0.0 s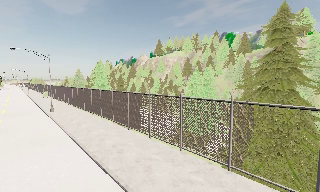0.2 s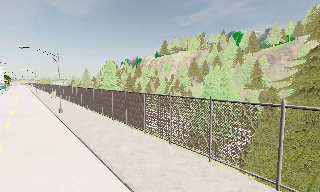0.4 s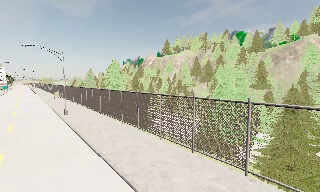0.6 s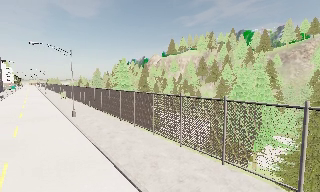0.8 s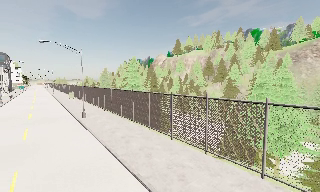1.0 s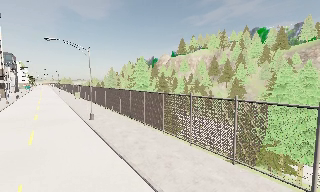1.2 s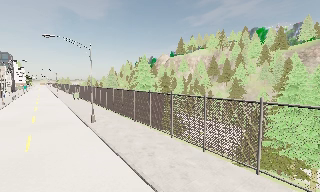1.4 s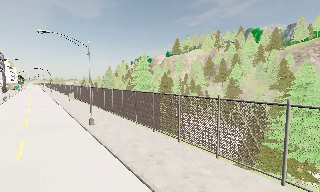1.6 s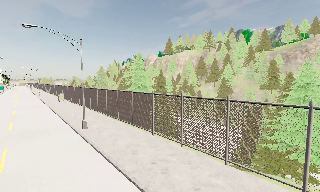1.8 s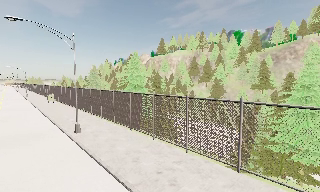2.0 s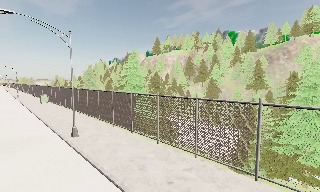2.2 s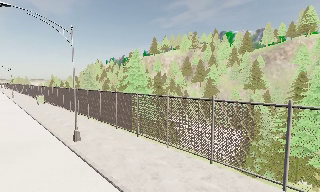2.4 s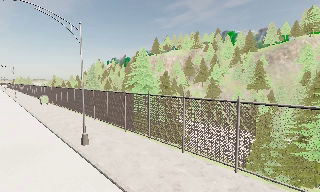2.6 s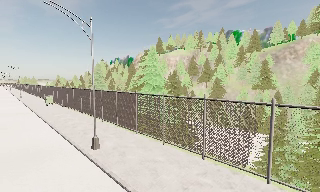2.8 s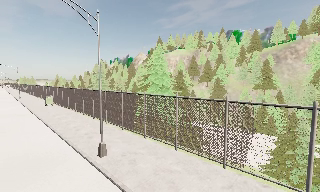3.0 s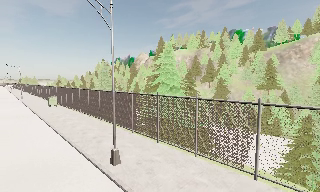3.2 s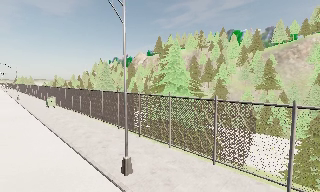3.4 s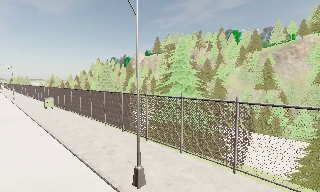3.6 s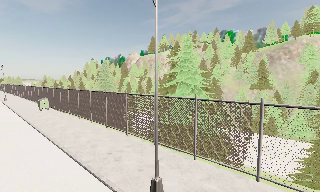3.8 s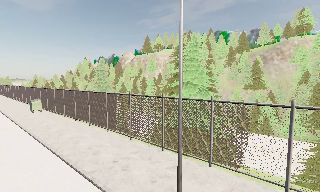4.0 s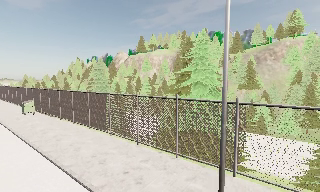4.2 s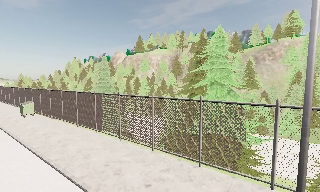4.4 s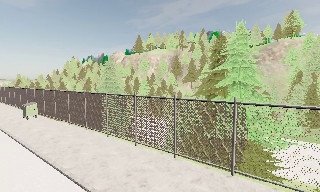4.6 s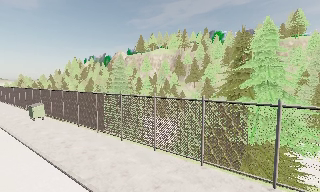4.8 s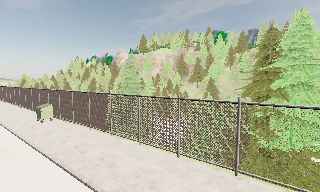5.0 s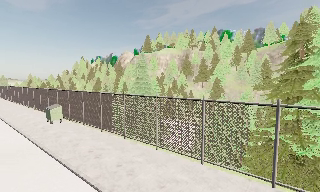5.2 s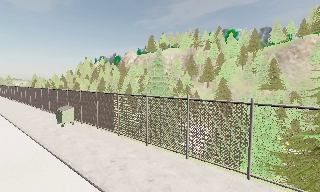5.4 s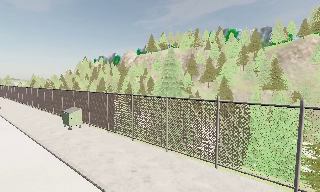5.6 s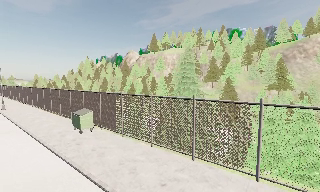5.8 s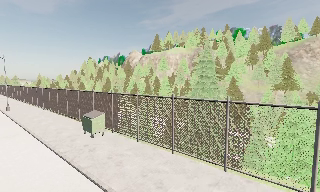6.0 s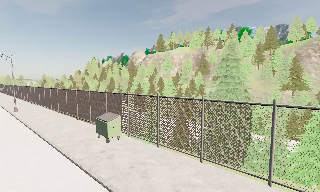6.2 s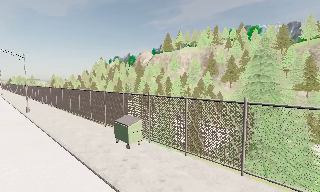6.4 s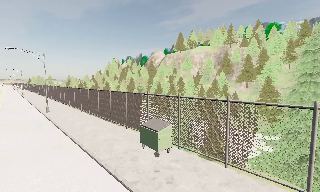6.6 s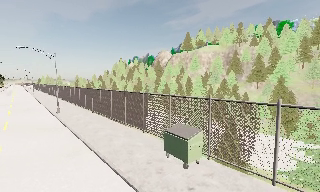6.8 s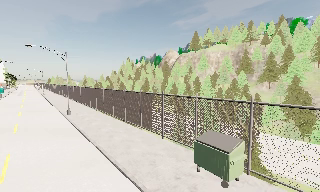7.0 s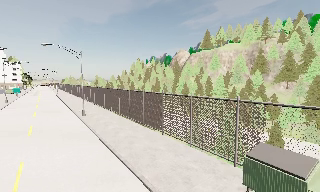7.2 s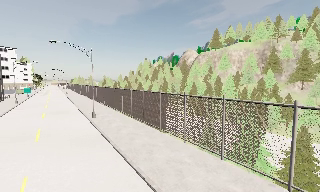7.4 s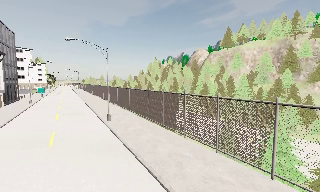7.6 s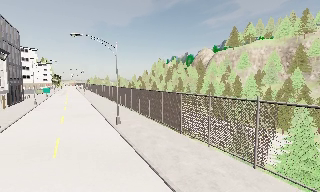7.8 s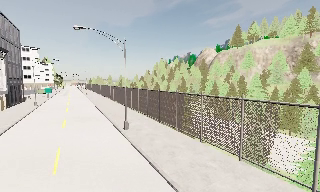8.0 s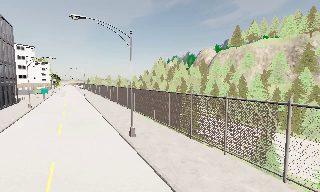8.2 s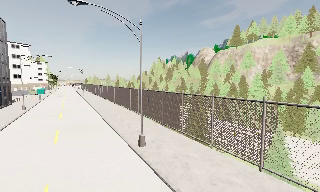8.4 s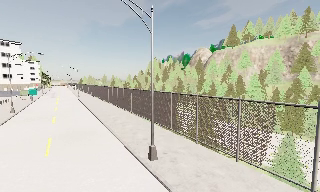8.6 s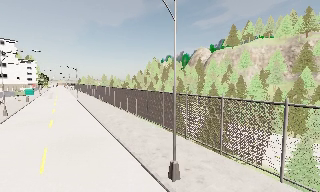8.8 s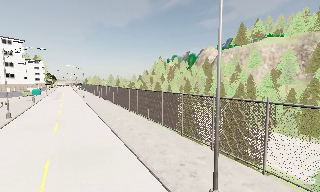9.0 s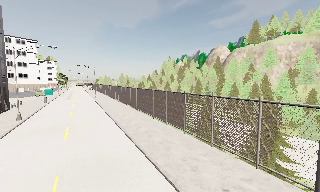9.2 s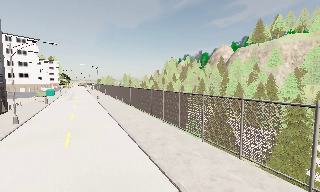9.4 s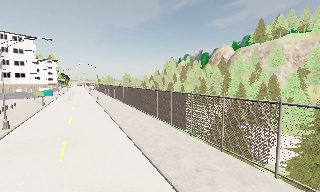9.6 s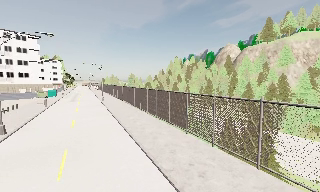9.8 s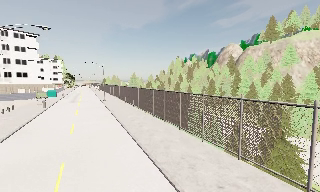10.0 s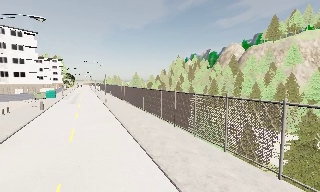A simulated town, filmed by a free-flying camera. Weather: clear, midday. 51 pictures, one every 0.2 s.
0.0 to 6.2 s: The camera travels to its left and forward, about 40 m, so close, fixed things drift to the right.
6.2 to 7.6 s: The camera swings to its left by about 20 degrees, and the scene slides to the right. It travels forward and to its left, about 12 m, so what stands in front looms larger.
7.6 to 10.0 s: The camera travels forward and to its left, about 25 m, so what stands in front looms larger.
The film runs forward here.
